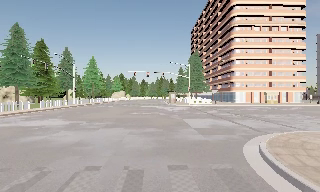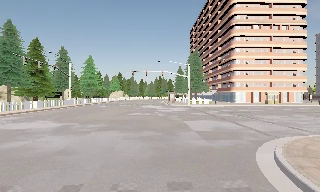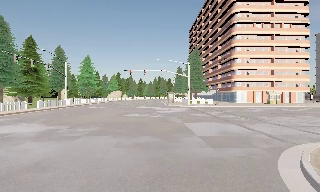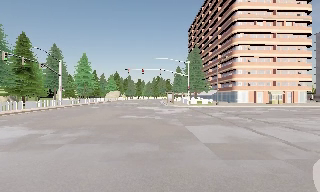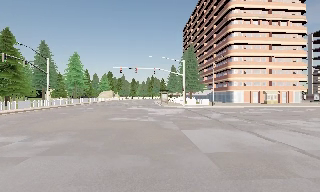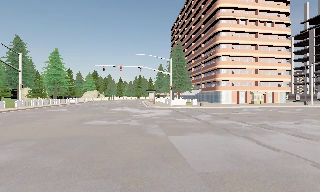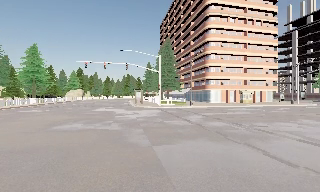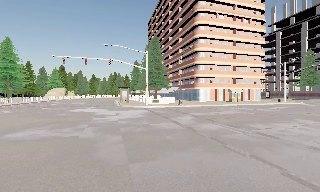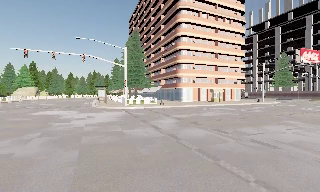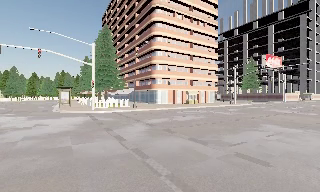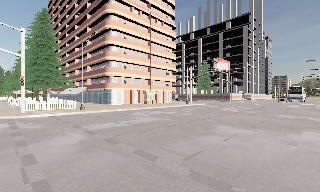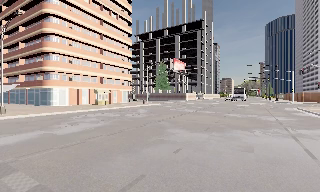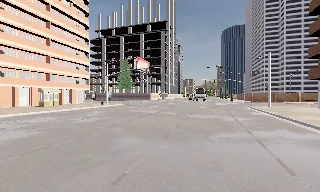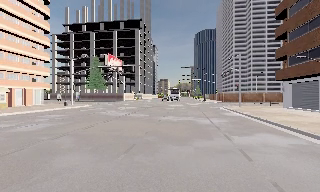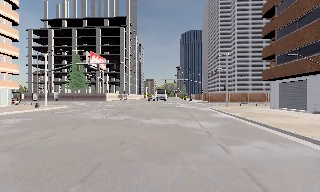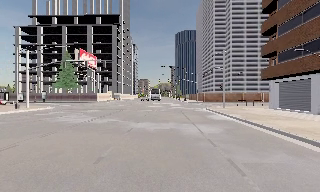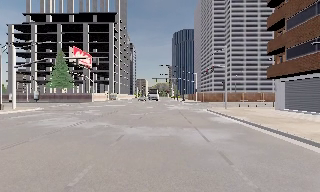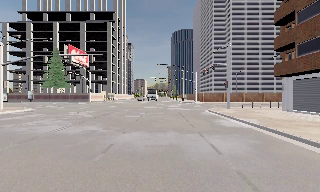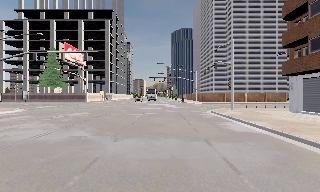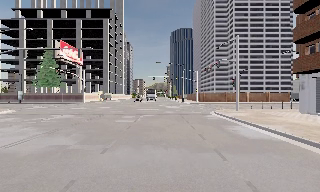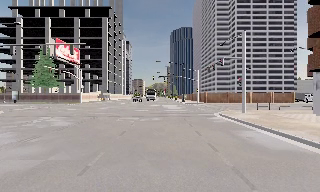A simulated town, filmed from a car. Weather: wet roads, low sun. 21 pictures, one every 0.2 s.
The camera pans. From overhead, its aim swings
clockwise.
The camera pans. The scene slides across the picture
to the left.
0.0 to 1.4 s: The camera pans to its right, which is clockwise from overhead, by about 15 degrees. It travels forward, about 8 m, so what stands in front looms larger. It gains speed.
1.4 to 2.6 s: The camera pans to its right, which is clockwise from overhead, by about 65 degrees. It travels forward, about 10 m.
2.6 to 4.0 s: The camera travels forward, about 10 m, so what stands in front looms larger.
The film runs forward here.
